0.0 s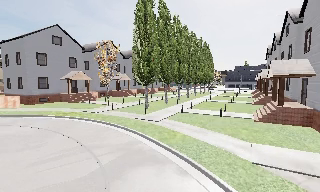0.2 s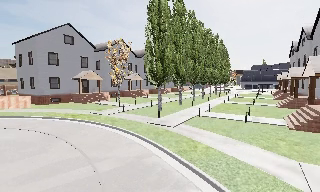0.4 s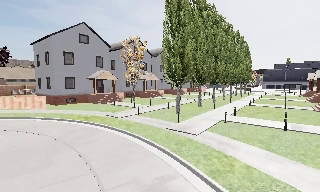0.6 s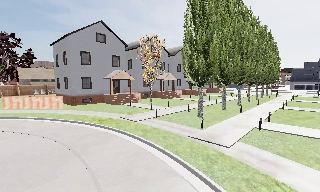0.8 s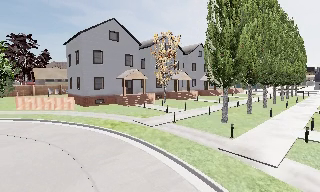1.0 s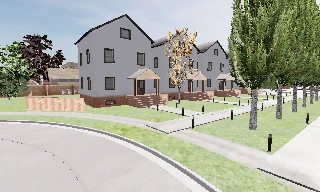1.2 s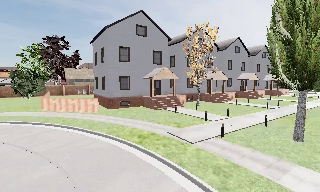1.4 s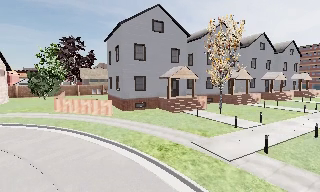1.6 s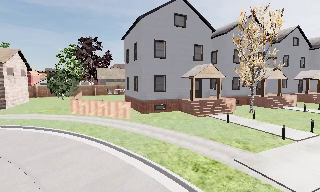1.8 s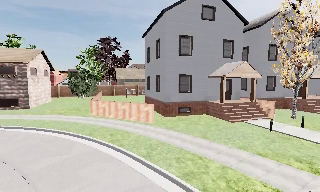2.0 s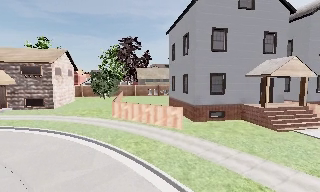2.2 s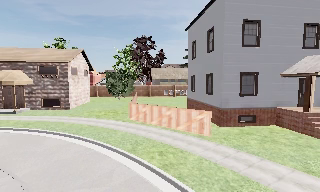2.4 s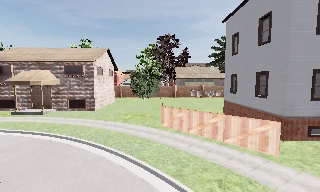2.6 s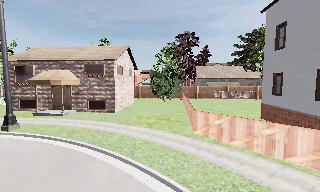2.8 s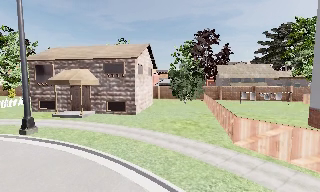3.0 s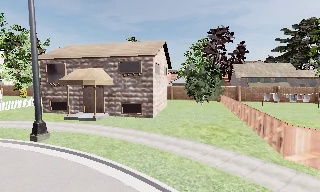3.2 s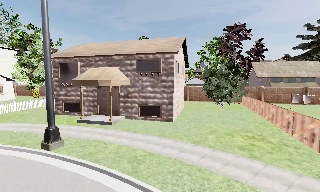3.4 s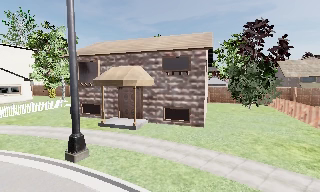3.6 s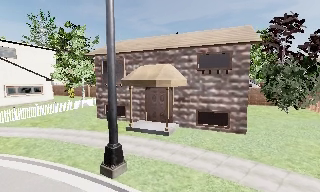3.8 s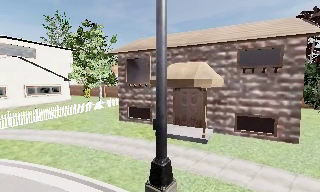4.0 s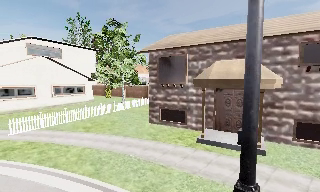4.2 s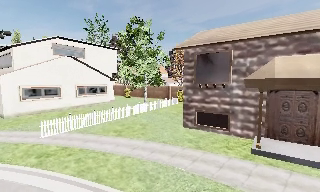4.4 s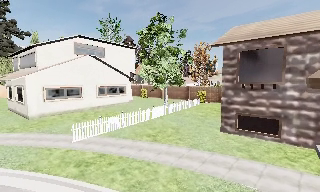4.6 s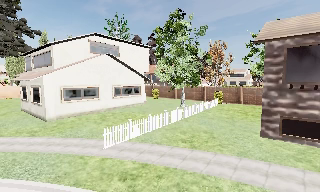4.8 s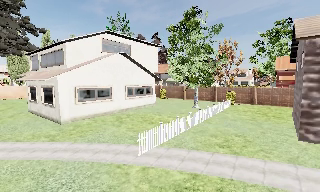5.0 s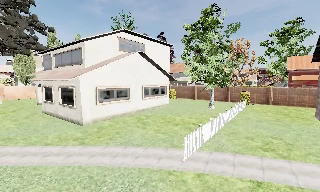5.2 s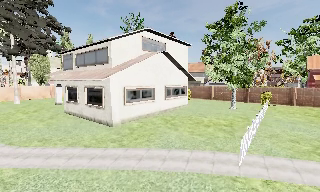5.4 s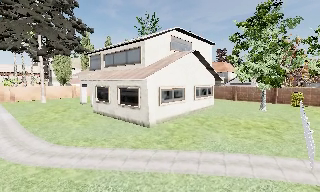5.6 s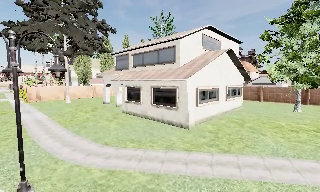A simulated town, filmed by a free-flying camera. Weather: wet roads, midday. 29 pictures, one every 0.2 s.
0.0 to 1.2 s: The camera swings to its left by about 25 degrees, and the scene slides to the right. It travels forward, about 10 m, so what stands in front looms larger.
1.2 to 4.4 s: The camera pans to its left, which is counterclockwise from overhead, by about 70 degrees. It travels forward and to its left, about 30 m.
4.4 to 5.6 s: The camera travels to its left, about 12 m, so close, fixed things drift to the right.
The film runs forward here.
